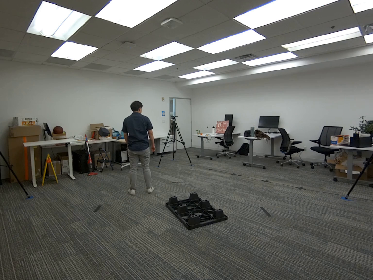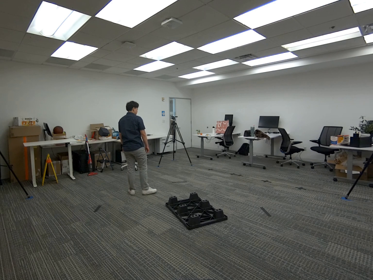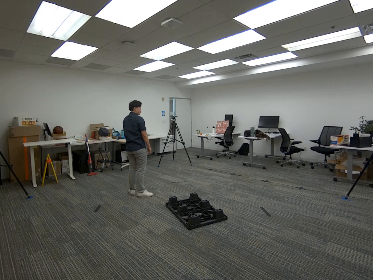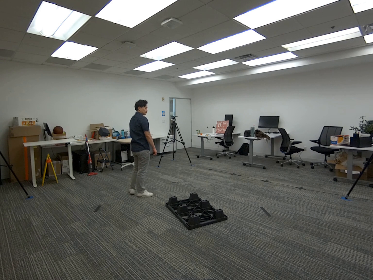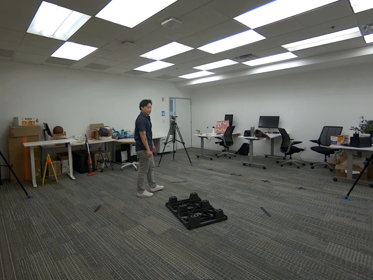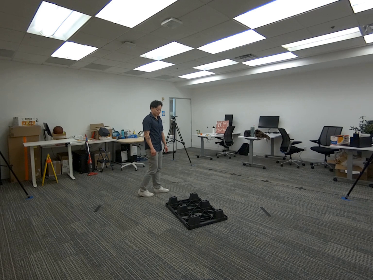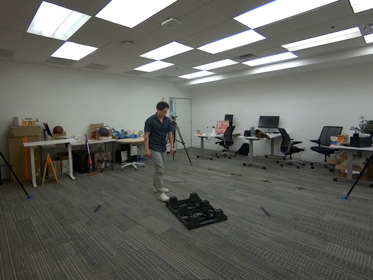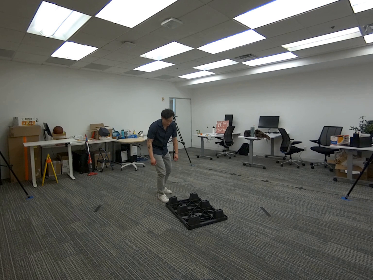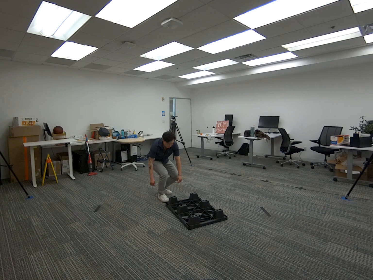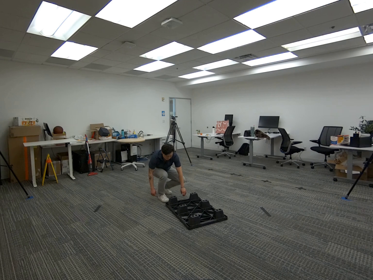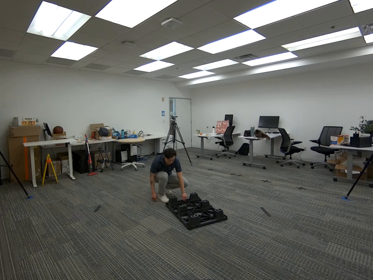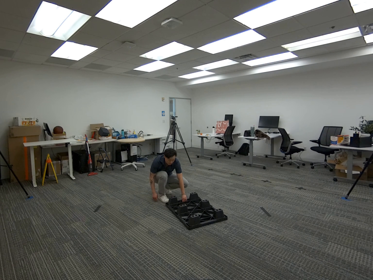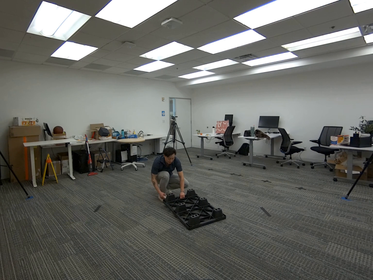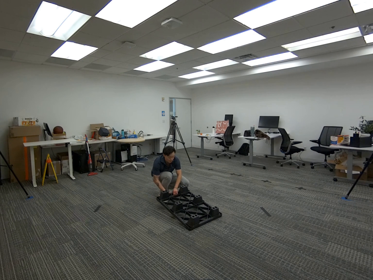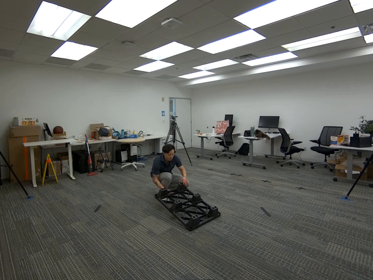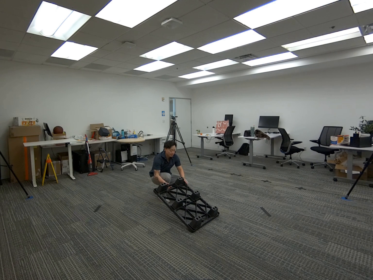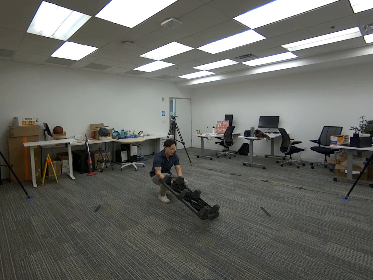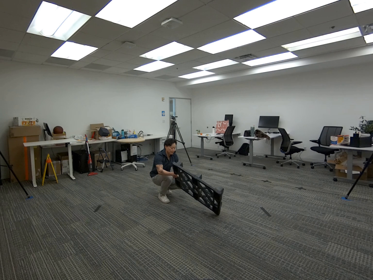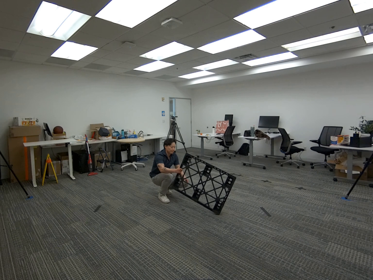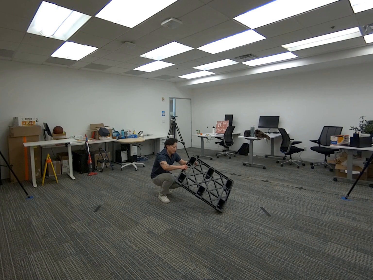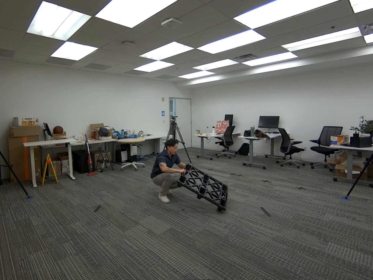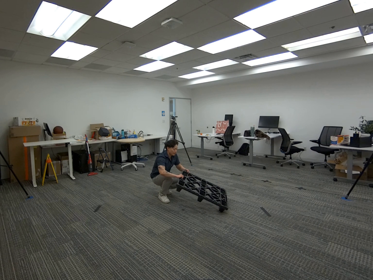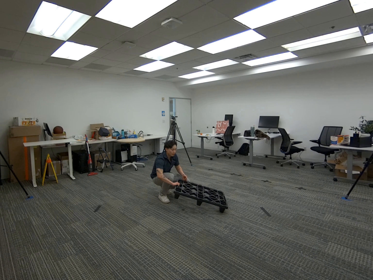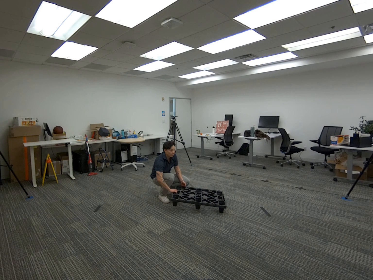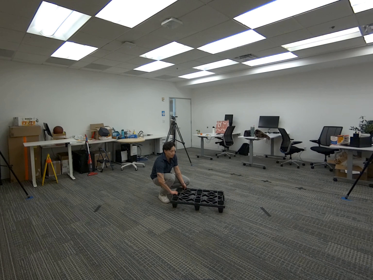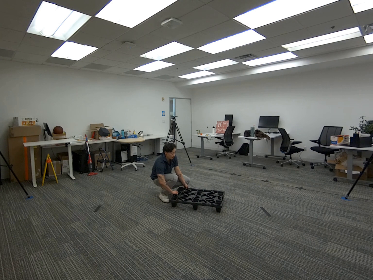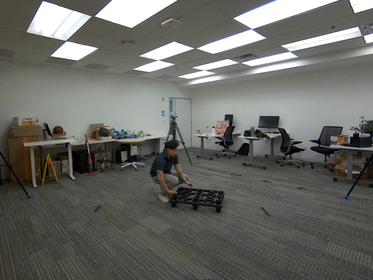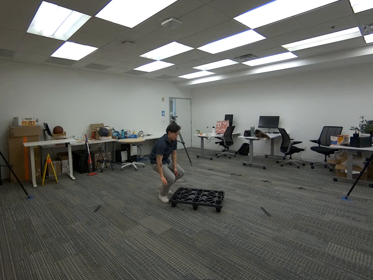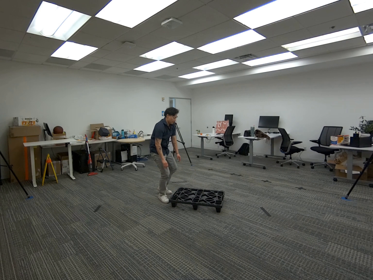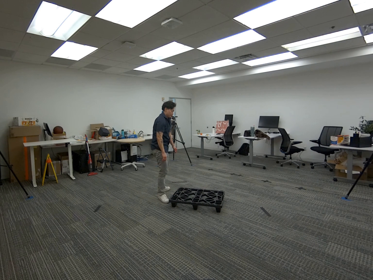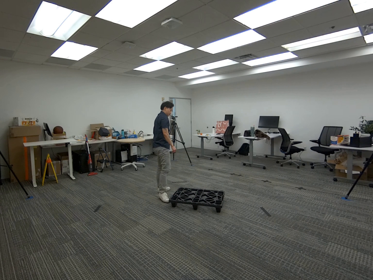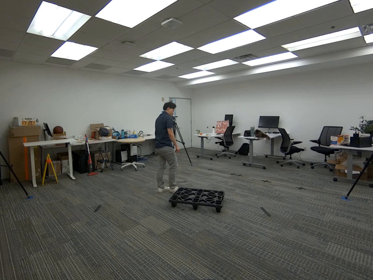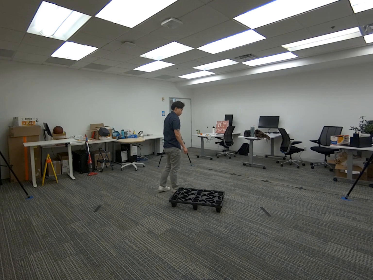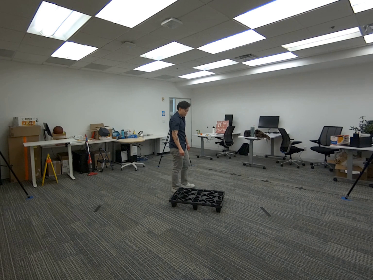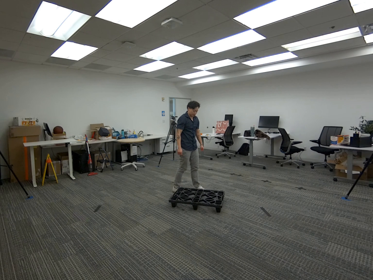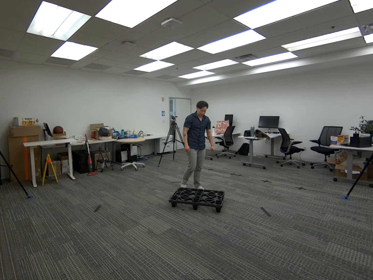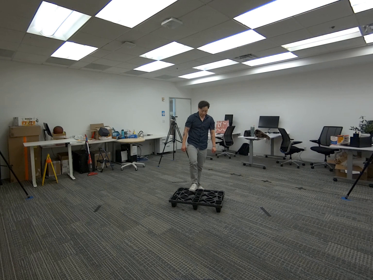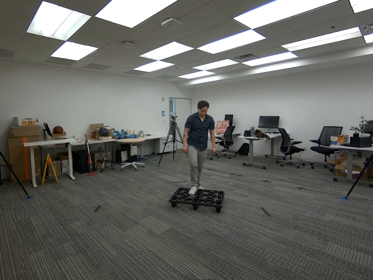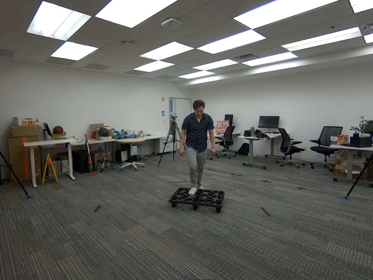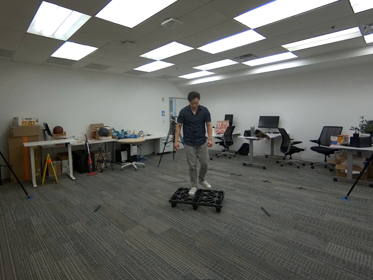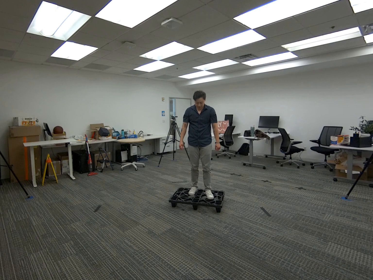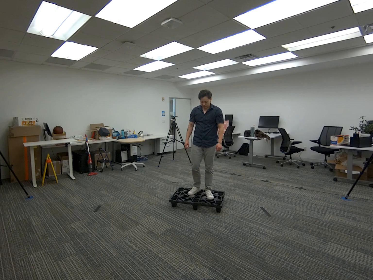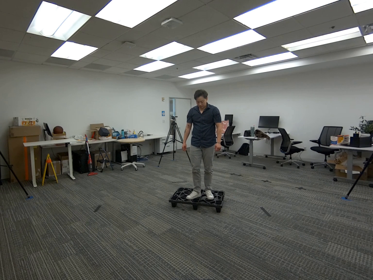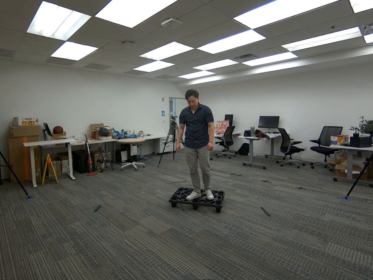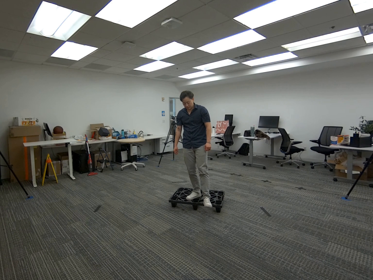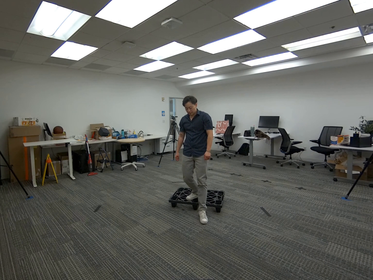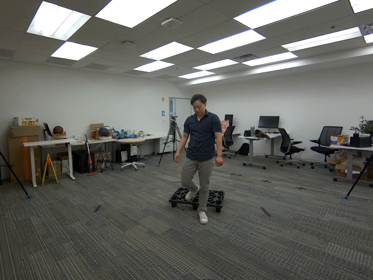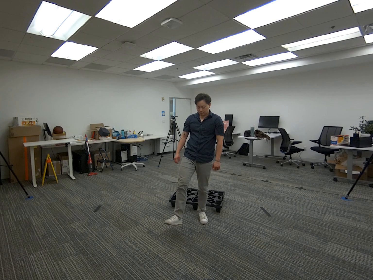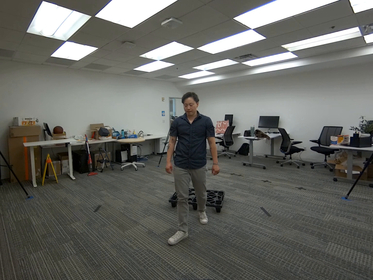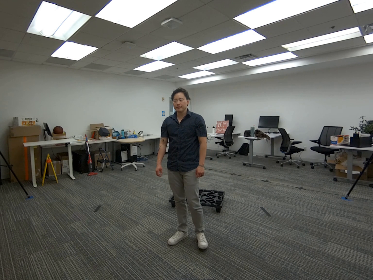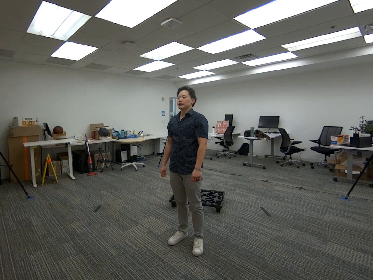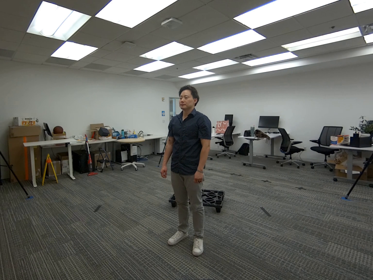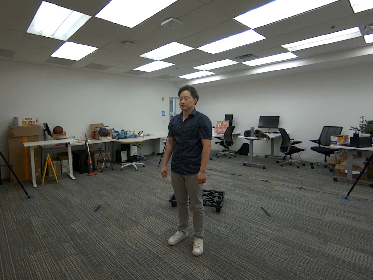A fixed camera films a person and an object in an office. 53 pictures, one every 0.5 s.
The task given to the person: Walk over to the black platfrom on the ground and flip the platfrom over and step onto the platform and step off the platform using one foot at a time.
